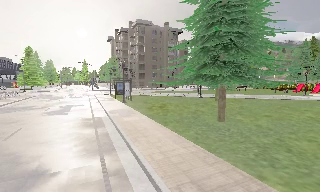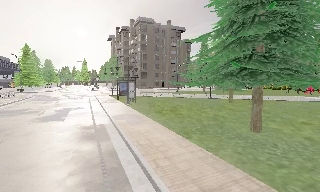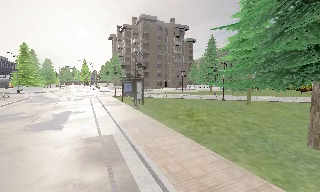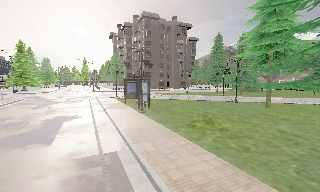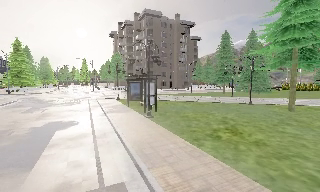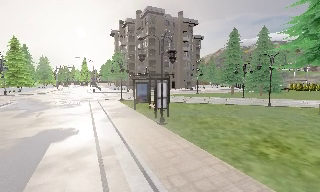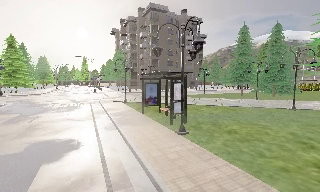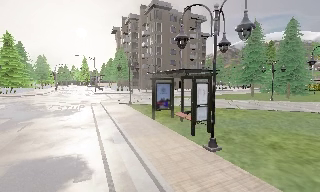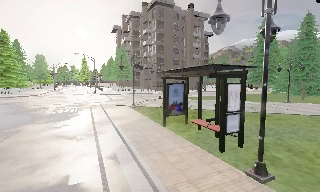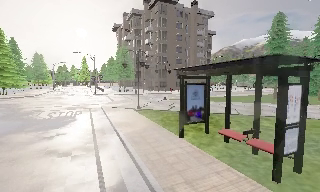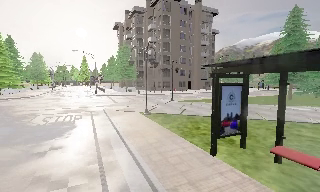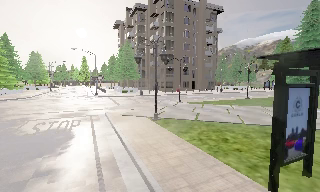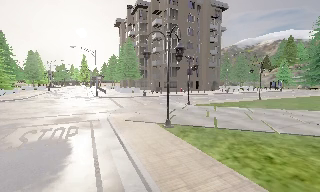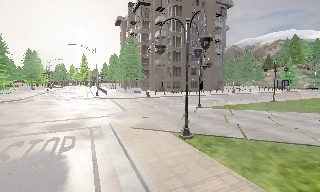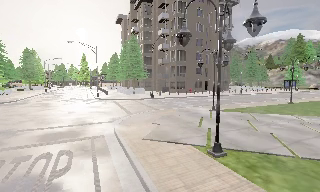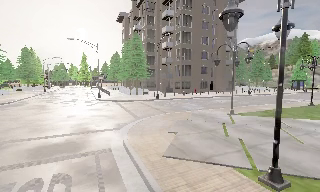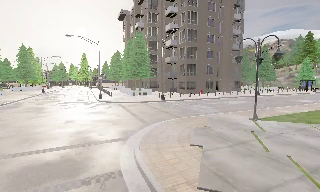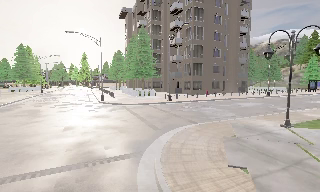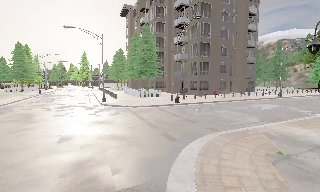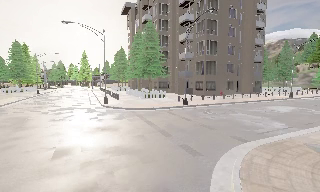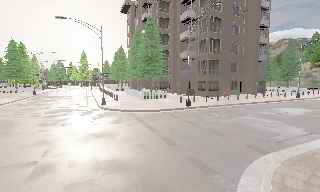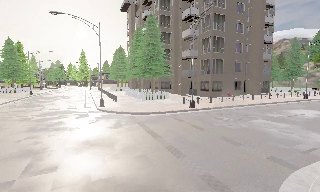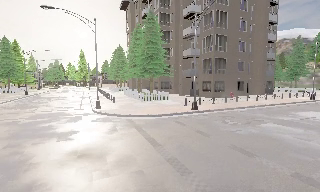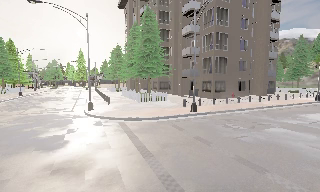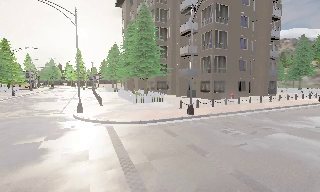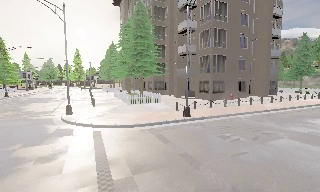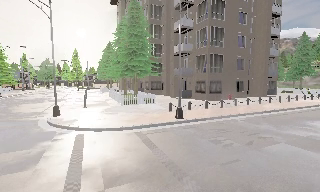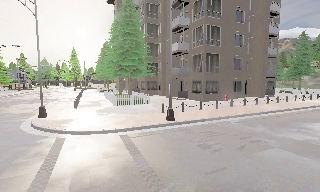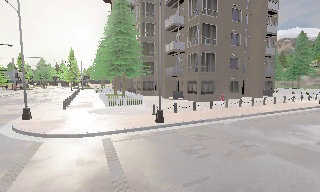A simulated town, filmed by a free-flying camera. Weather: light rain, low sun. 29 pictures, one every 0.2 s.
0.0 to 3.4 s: The camera travels forward and to its left, about 30 m, so what stands in front looms larger.
3.4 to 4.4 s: The camera travels forward, about 6 m, so what stands in front looms larger. It loses speed.
4.4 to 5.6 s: The camera travels forward and to its right, about 5 m, so what stands in front looms larger.
The film runs forward here.
